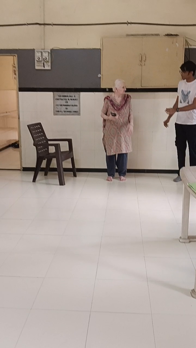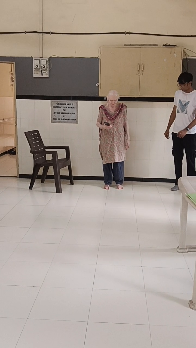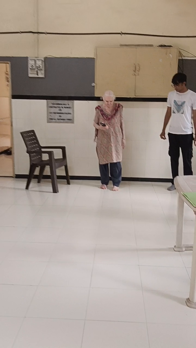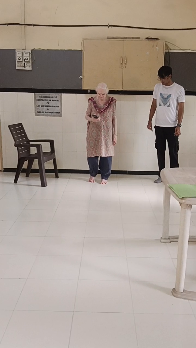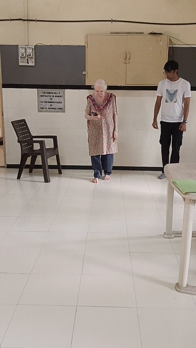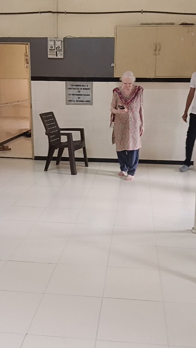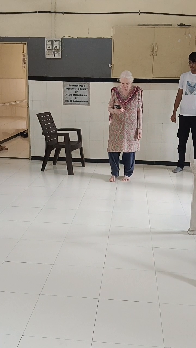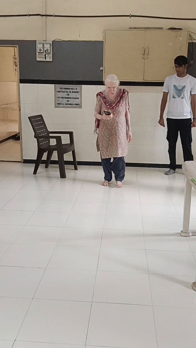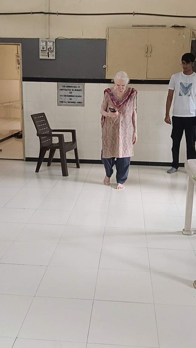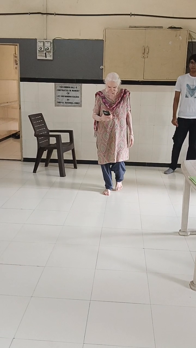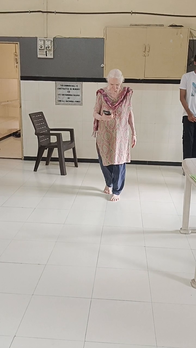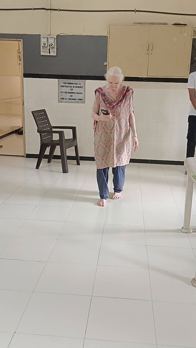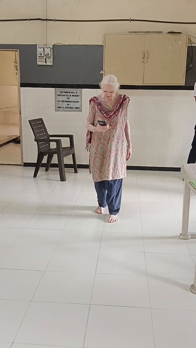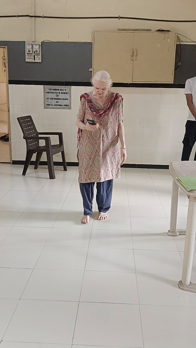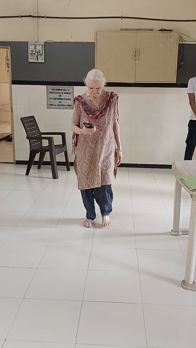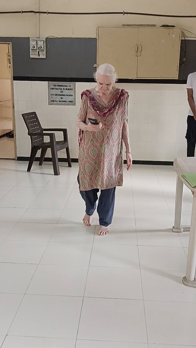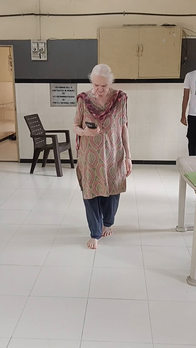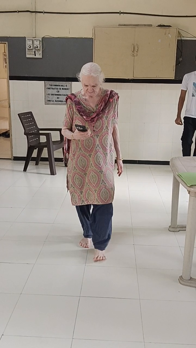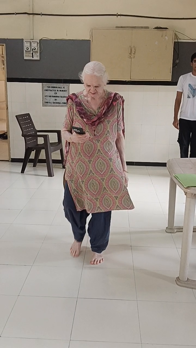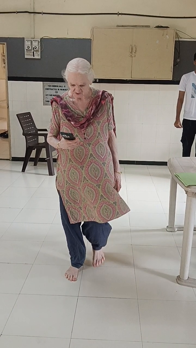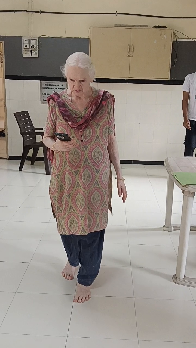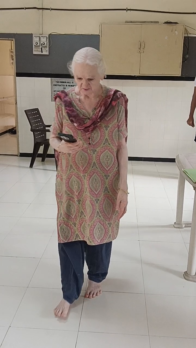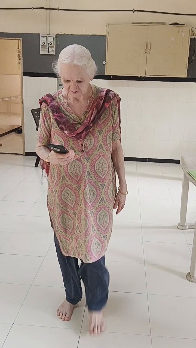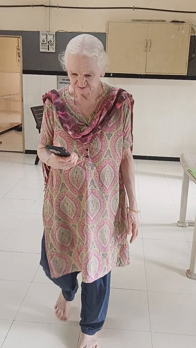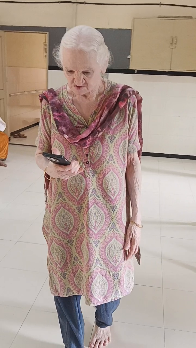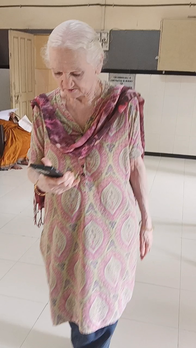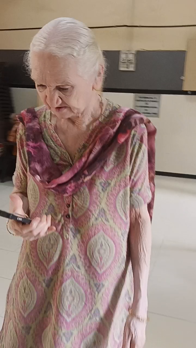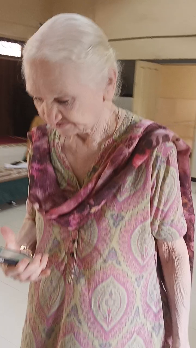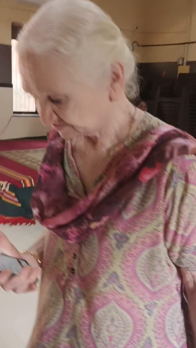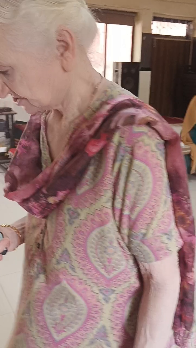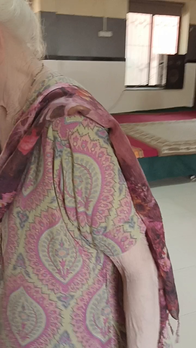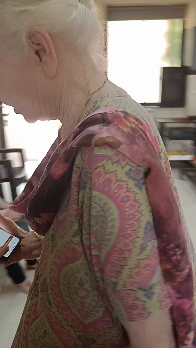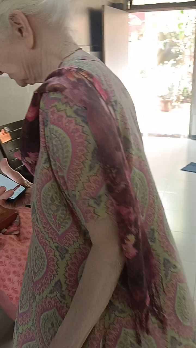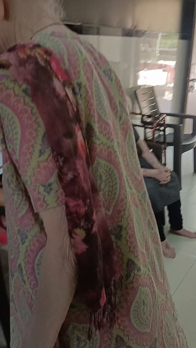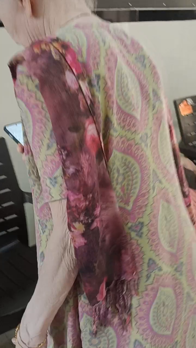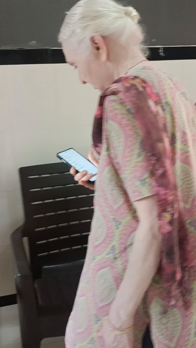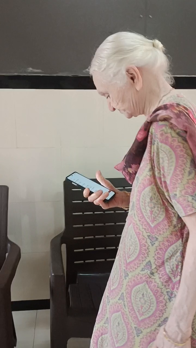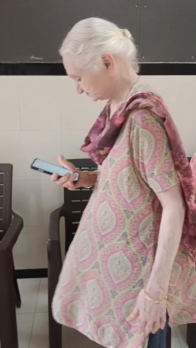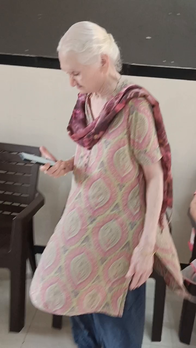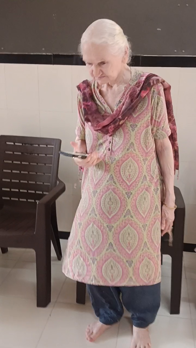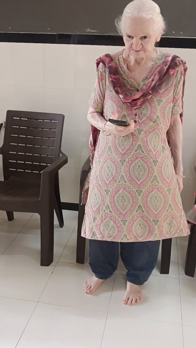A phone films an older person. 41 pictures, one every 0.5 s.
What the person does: Jogging.
